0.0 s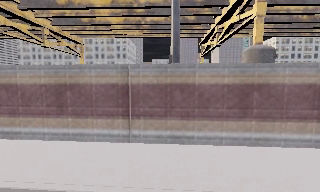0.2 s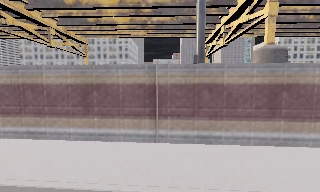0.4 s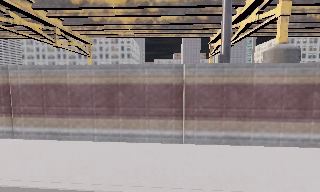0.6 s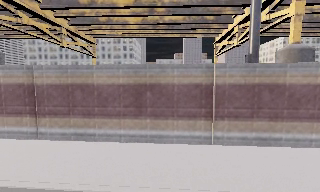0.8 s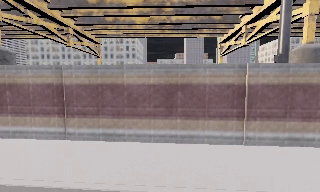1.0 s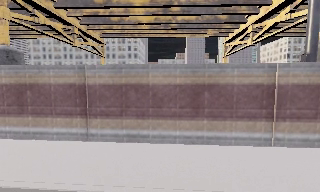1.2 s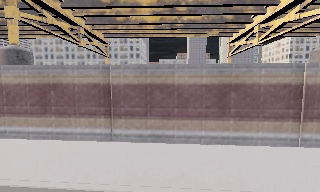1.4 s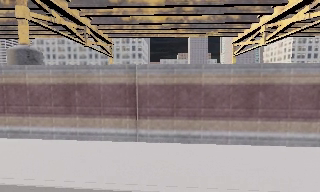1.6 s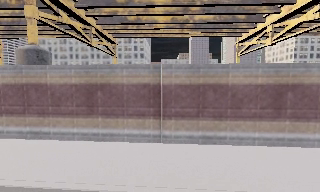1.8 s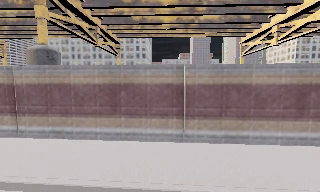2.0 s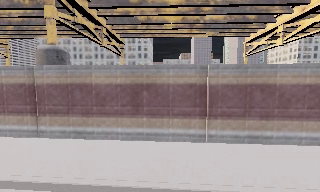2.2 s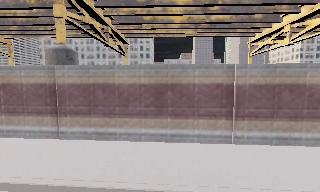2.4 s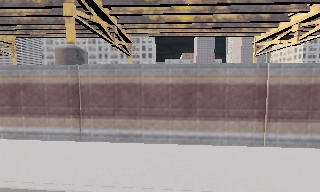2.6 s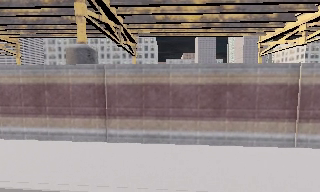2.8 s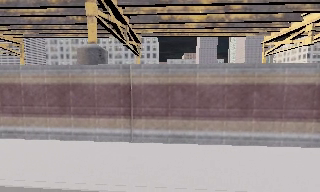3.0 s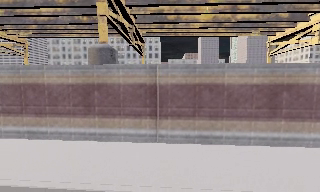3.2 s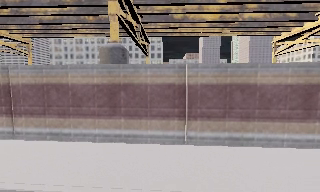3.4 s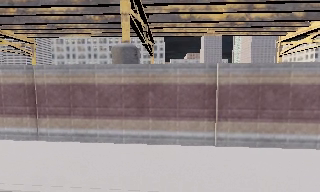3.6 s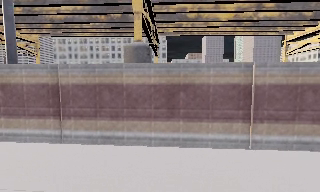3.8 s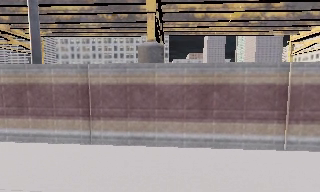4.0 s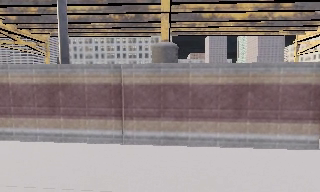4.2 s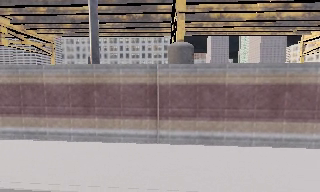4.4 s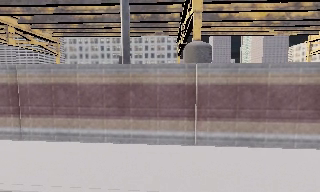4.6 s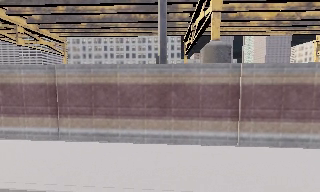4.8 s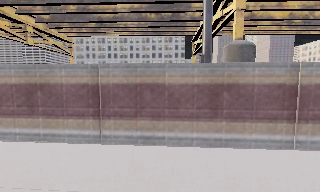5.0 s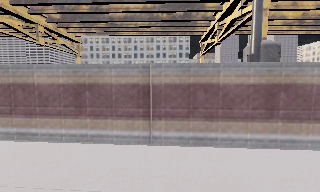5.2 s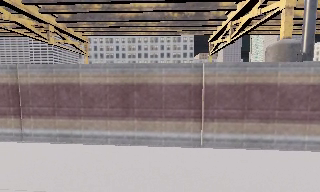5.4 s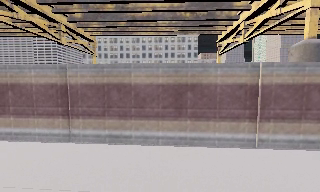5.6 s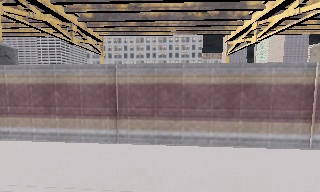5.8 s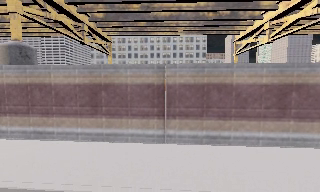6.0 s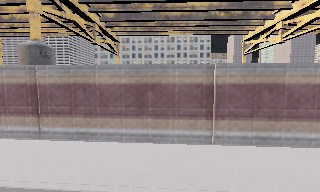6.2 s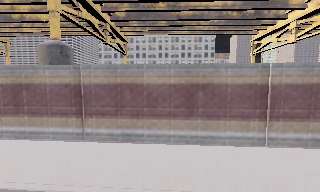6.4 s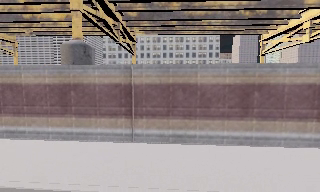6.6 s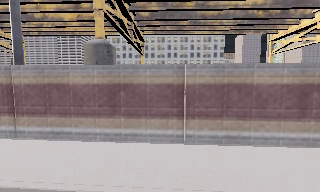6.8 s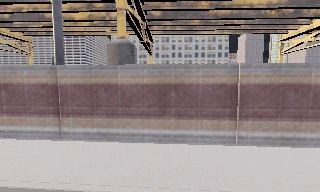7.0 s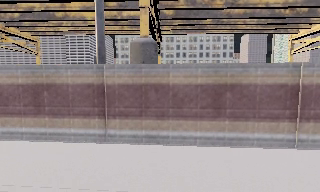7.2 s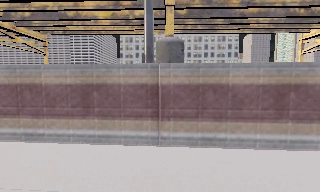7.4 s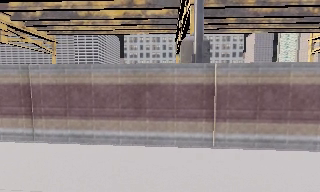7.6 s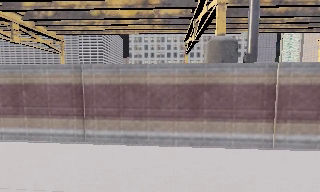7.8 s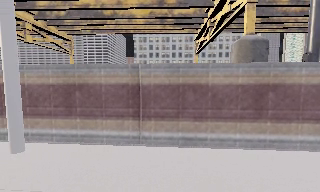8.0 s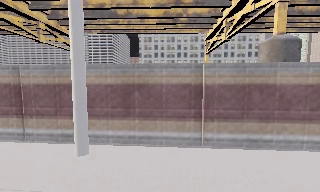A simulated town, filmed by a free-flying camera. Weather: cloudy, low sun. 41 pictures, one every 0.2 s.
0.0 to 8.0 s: The camera travels to its left, about 45 m, so close, fixed things drift to the right. It gains speed.
The film runs forward here.
